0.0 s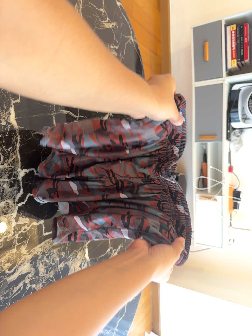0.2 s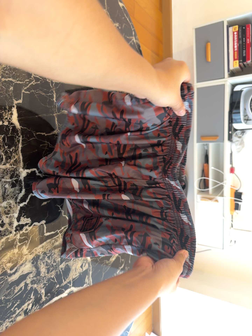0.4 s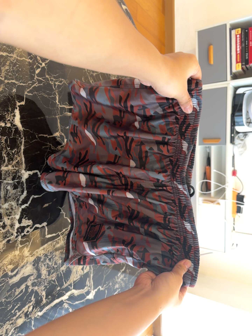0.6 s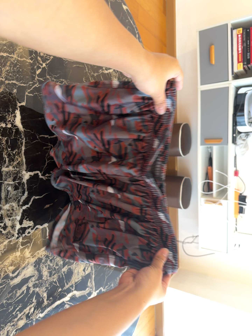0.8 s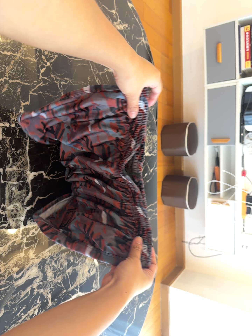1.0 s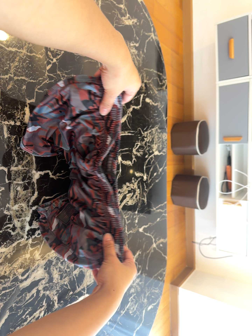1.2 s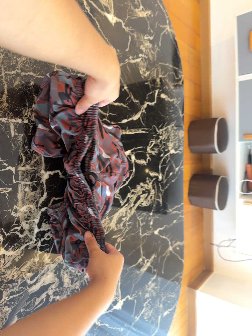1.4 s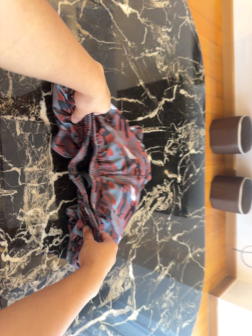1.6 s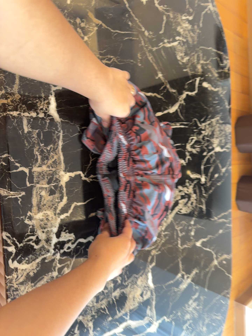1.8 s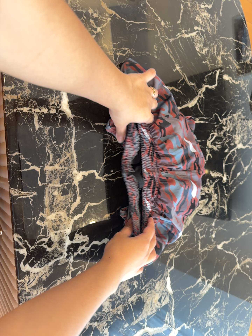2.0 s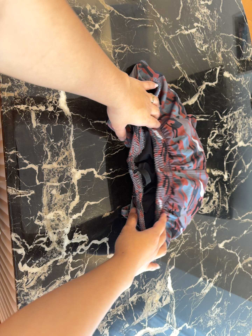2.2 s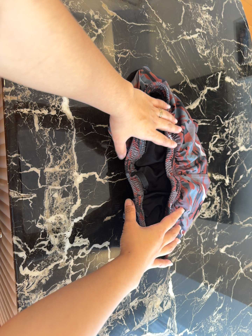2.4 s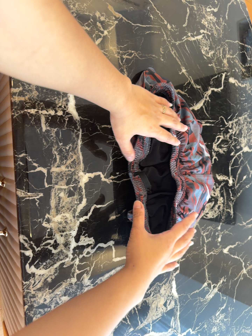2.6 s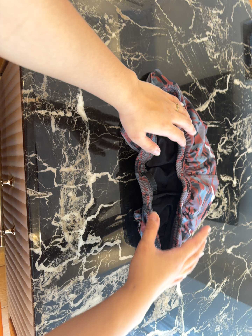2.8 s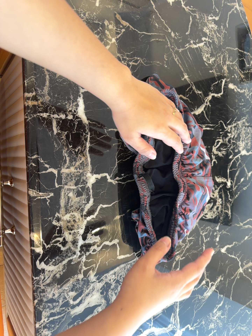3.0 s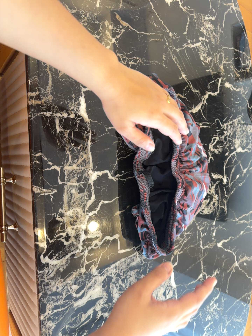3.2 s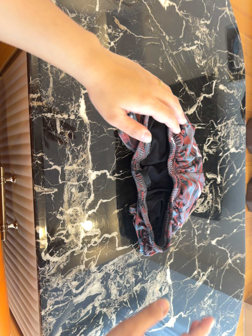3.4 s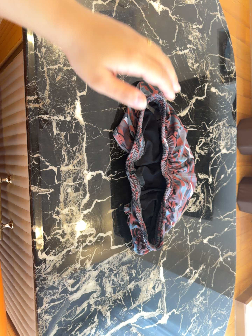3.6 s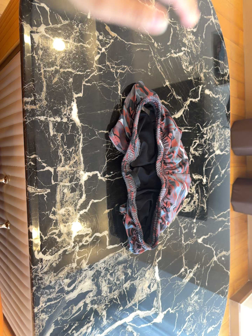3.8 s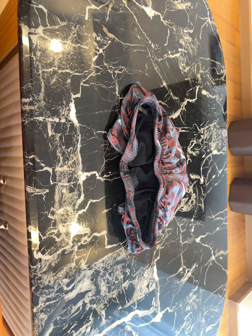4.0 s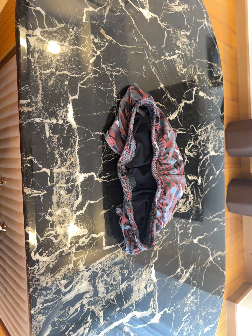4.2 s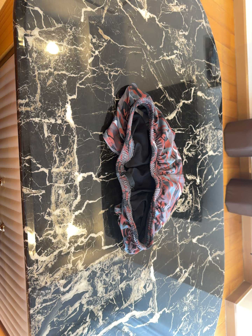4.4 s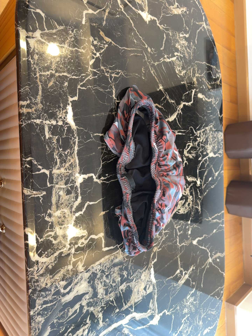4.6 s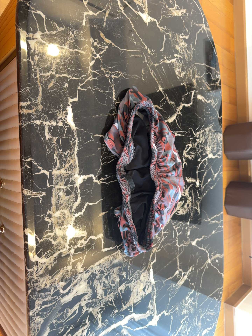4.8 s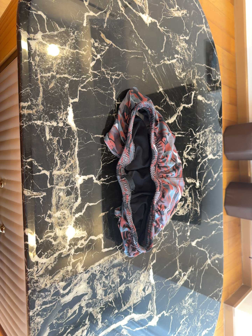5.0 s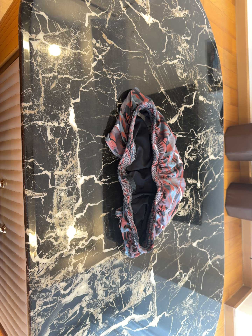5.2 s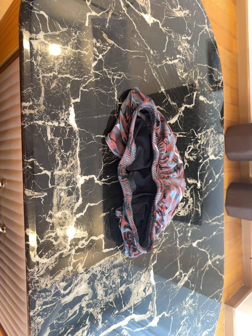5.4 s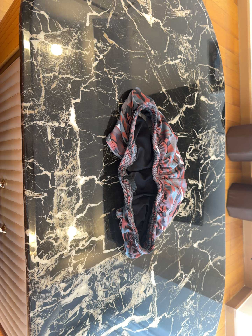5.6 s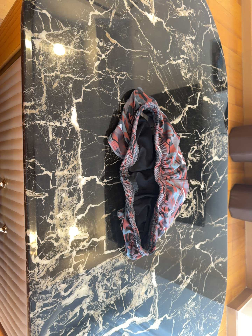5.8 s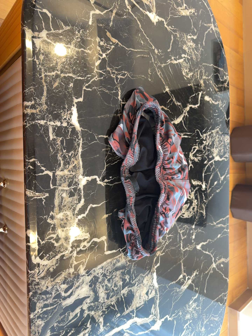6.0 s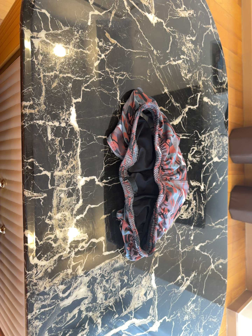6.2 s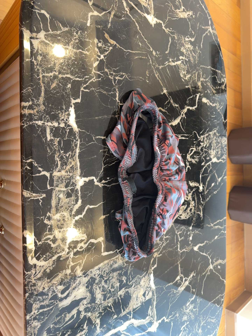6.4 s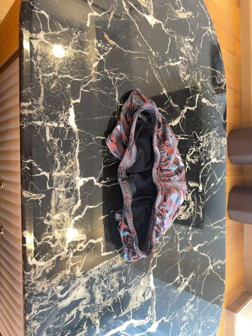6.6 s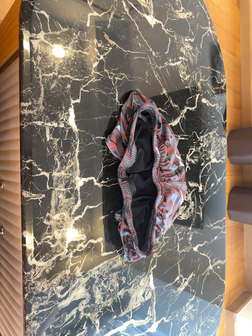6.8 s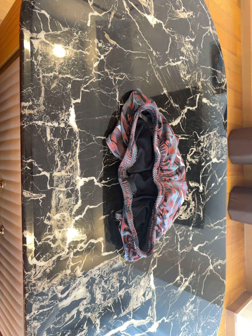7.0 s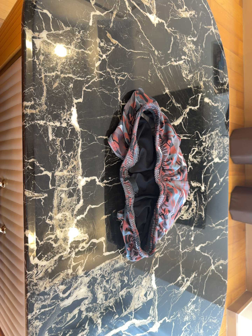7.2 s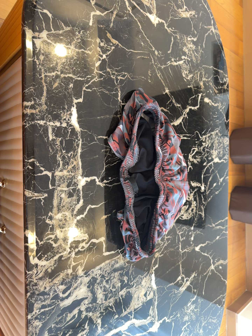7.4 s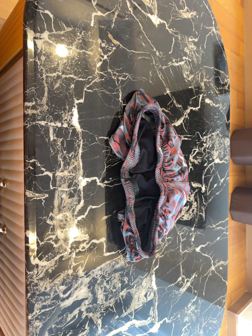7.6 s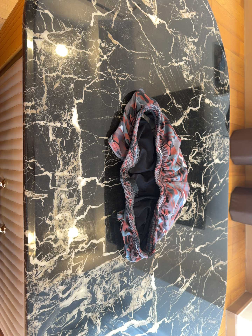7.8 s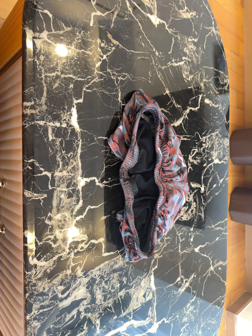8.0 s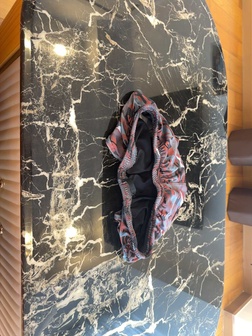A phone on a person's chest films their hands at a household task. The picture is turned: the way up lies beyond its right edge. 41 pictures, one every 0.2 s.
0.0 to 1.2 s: The camera travels forward, about 7 cm, so what stands in front looms larger.
1.2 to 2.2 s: The camera pans to its left by about 15 degrees. It travels forward, about 12 cm, so what stands in front looms larger.
2.2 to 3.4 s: The camera travels backward, about 7 cm, so what stands in front gets smaller.
3.4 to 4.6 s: The camera shifts only a little, or ends up much as it began.
4.6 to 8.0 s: The camera keeps its place and its aim.
The film runs backward here.
